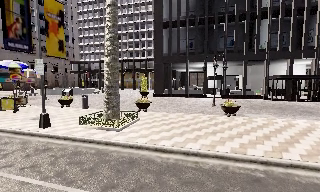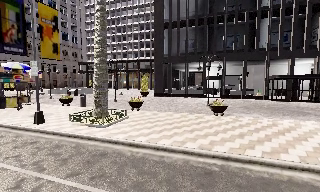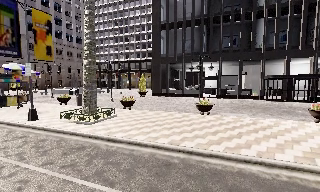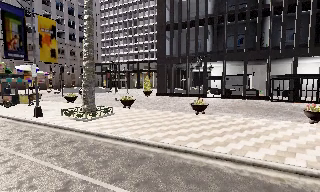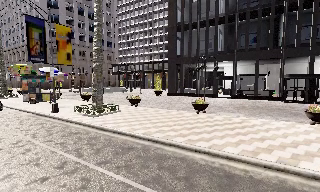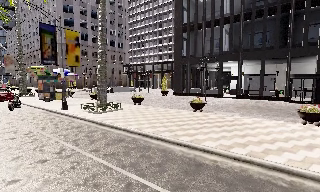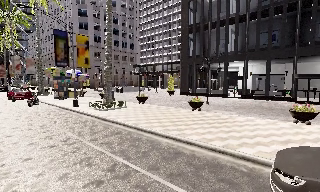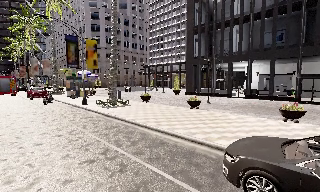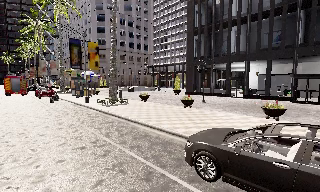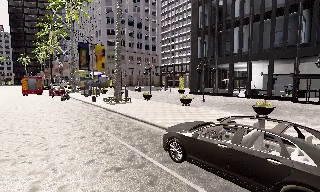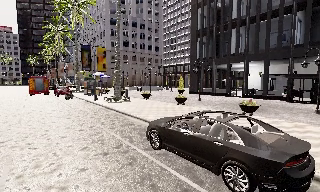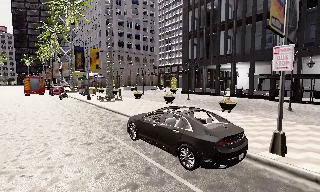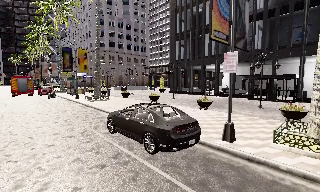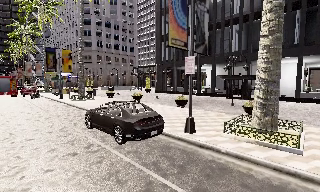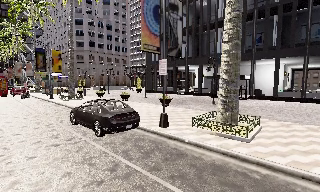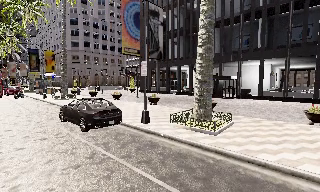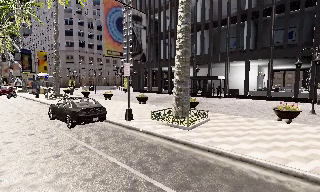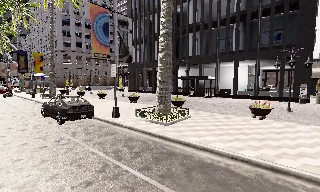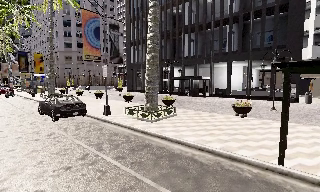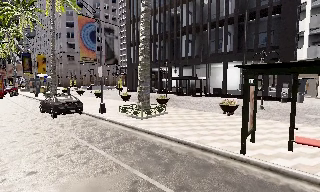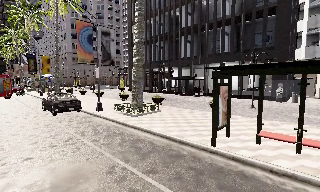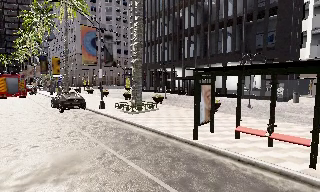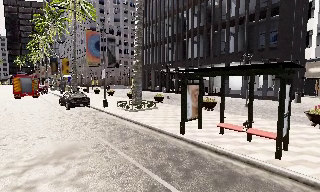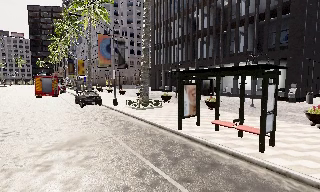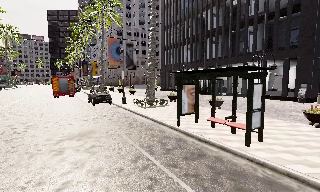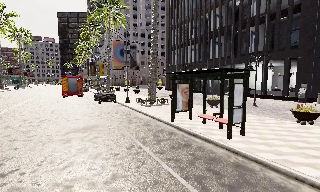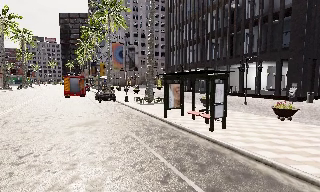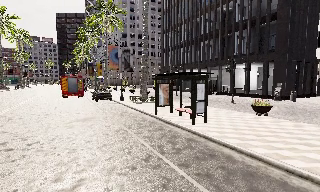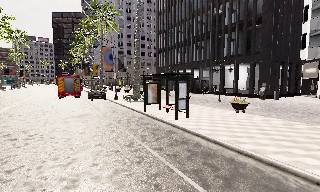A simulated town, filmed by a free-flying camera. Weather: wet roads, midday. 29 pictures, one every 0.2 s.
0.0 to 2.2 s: The camera pans to its left, which is counterclockwise from overhead, by about 35 degrees. It travels to its right and backward, about 13 m.
2.2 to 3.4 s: The camera swings to its right by about 10 degrees, and the scene slides to the left. It travels to its right and backward, about 7 m, so close, fixed things drift to the left.
3.4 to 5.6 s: The camera pans to its left, which is counterclockwise from overhead, by about 20 degrees. It travels backward and to its right, about 12 m, so what stands in front gets smaller.
The film runs backward here.
